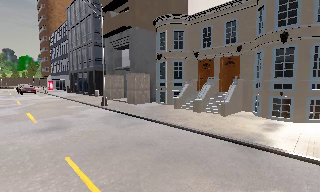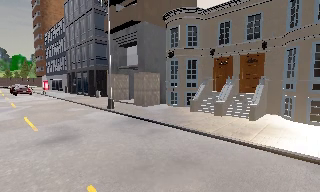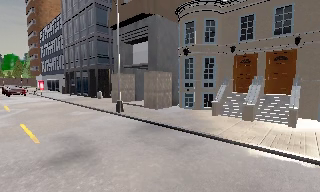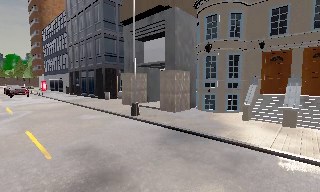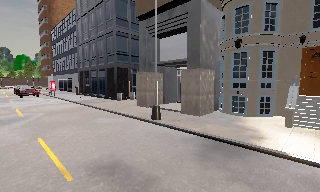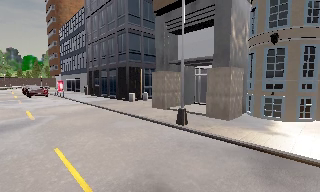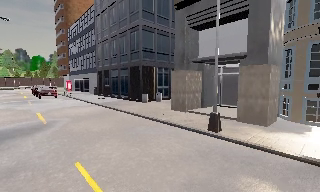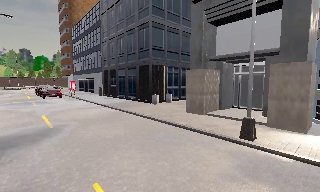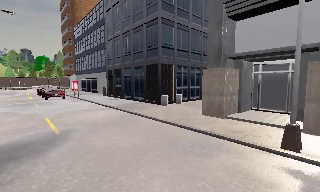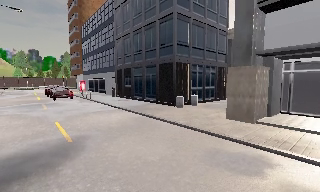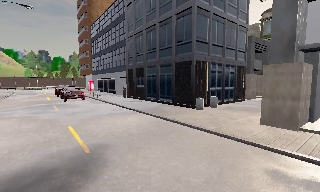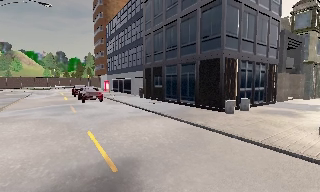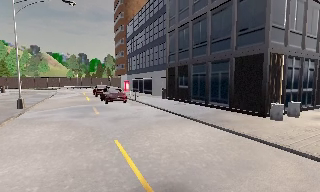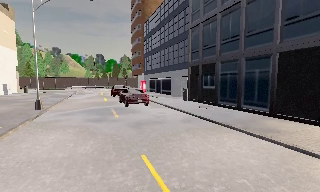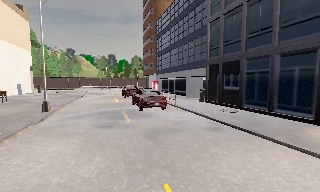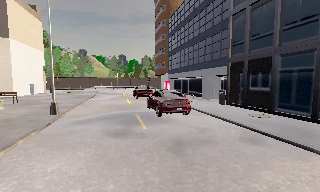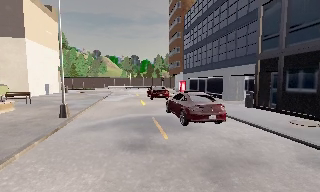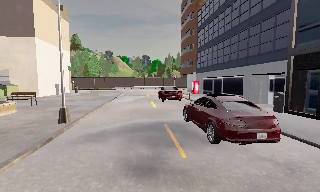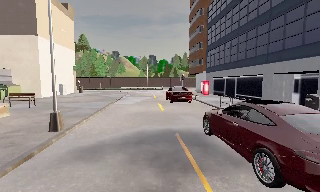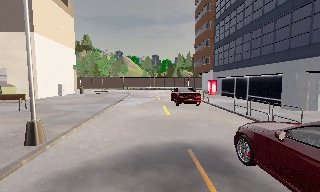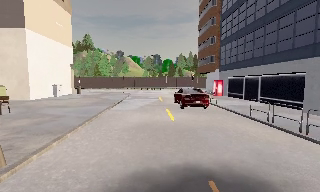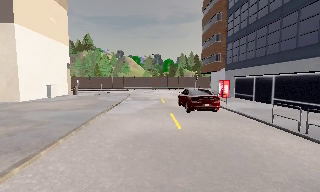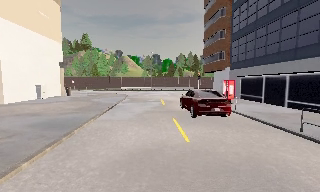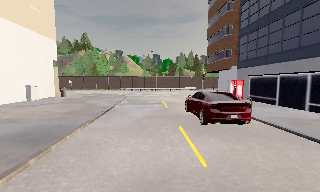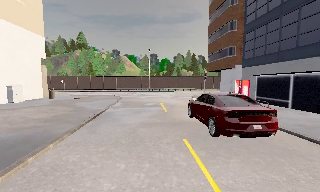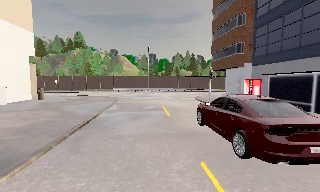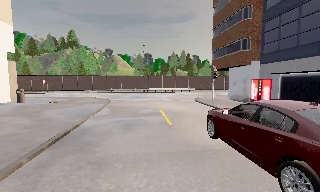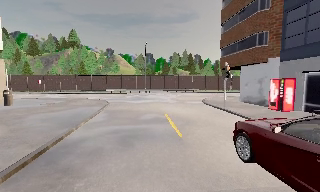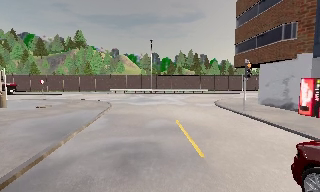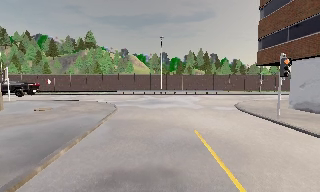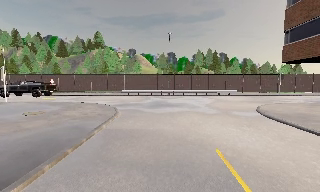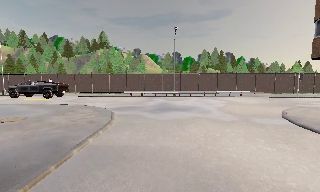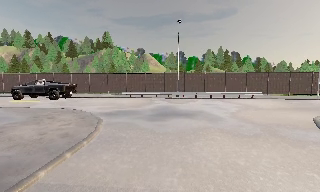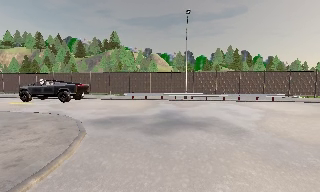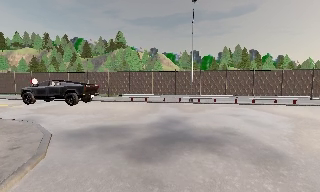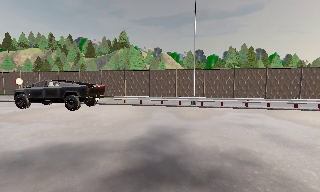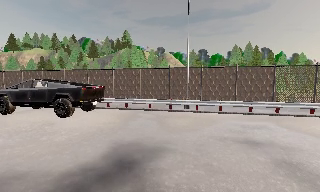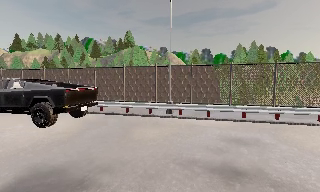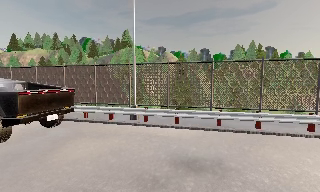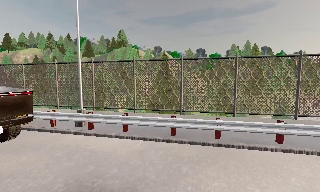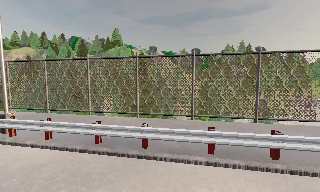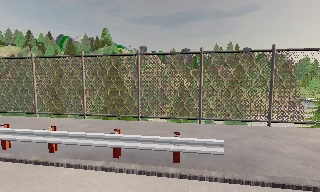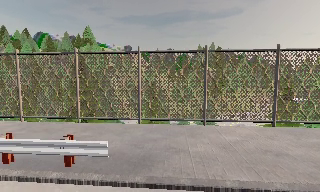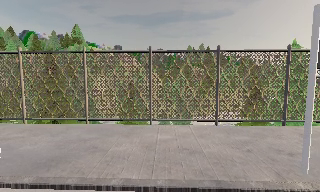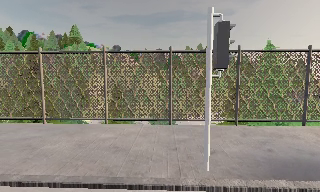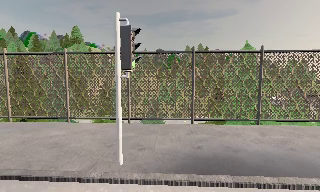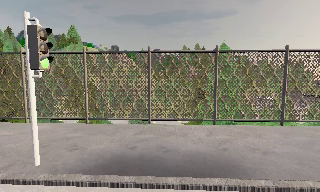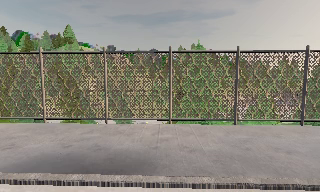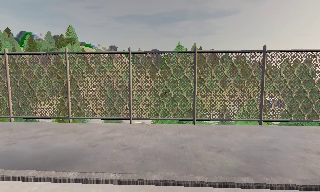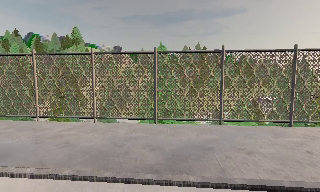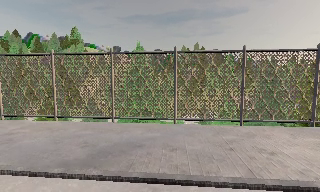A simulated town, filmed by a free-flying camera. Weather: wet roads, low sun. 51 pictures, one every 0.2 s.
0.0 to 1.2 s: The camera travels to its left and forward, about 9 m, so close, fixed things drift to the right.
1.2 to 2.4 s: The camera pans to its left, which is counterclockwise from overhead, by about 15 degrees. It travels forward and to its left, about 7 m, so what stands in front looms larger.
2.4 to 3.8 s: The camera pans to its left, which is counterclockwise from overhead, by about 25 degrees. It travels forward, about 9 m, so what stands in front looms larger.
3.8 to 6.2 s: The camera travels forward, about 19 m, so what stands in front looms larger.
6.2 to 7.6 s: The camera pans to its left, which is counterclockwise from overhead, by about 10 degrees. It travels forward and to its right, about 14 m, so what stands in front looms larger.
7.6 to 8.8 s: The camera swings to its right by about 10 degrees, and the scene slides to the left. It travels to its right, about 12 m, so close, fixed things drift to the left.
8.8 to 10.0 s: The camera travels to its right, about 11 m, so close, fixed things drift to the left.
The film runs backward here.
